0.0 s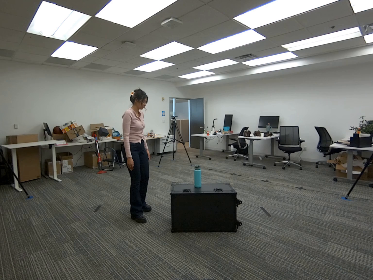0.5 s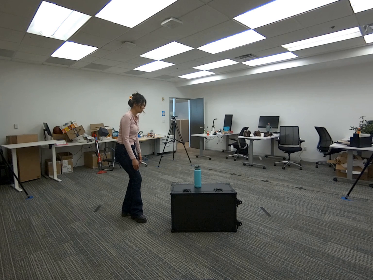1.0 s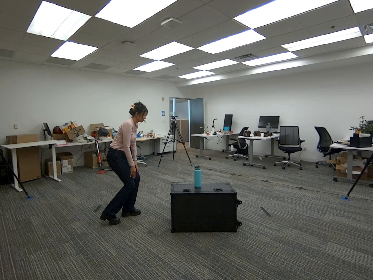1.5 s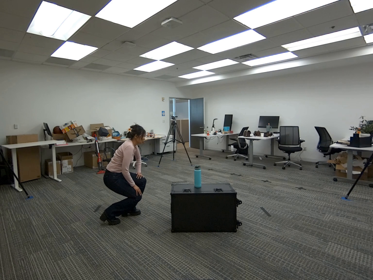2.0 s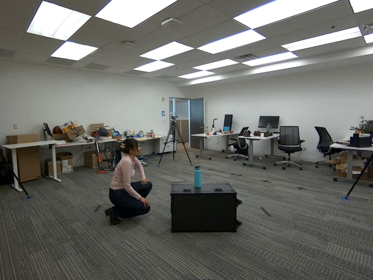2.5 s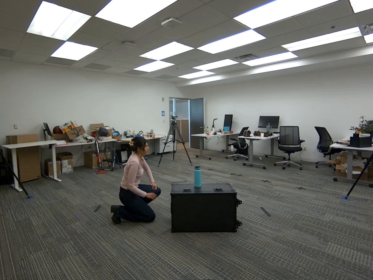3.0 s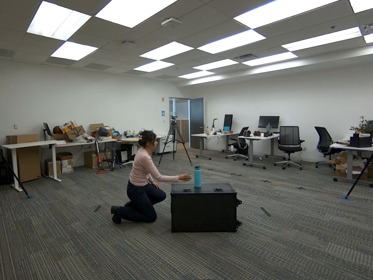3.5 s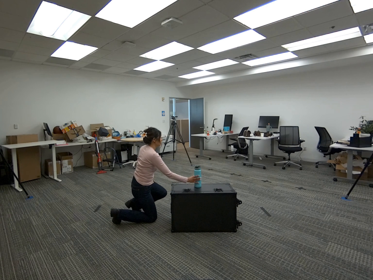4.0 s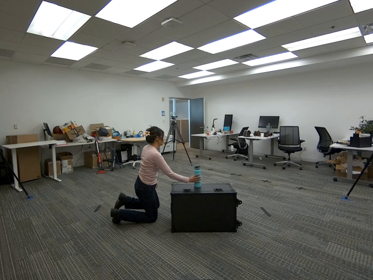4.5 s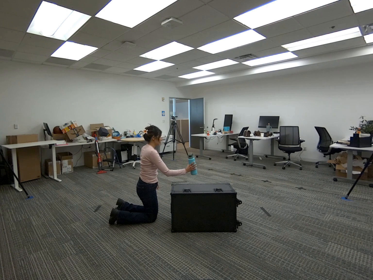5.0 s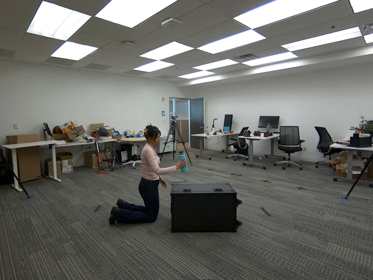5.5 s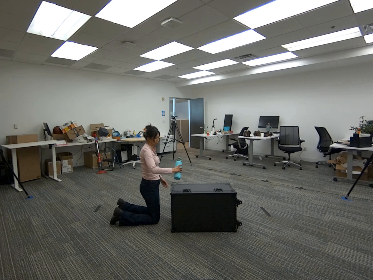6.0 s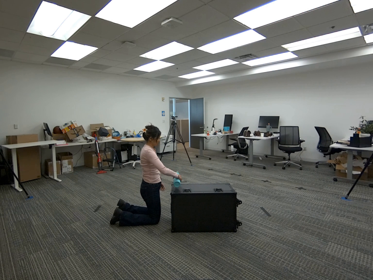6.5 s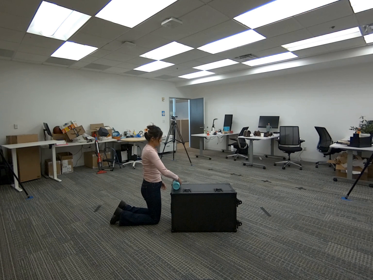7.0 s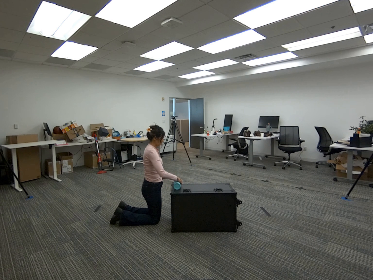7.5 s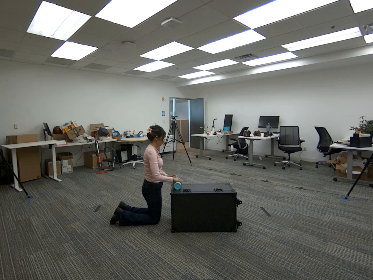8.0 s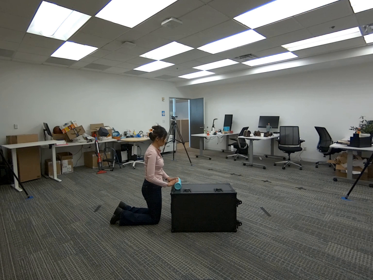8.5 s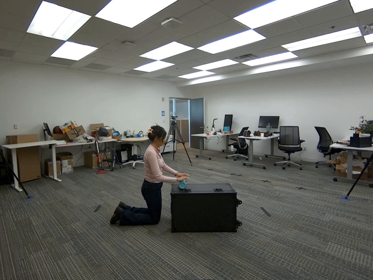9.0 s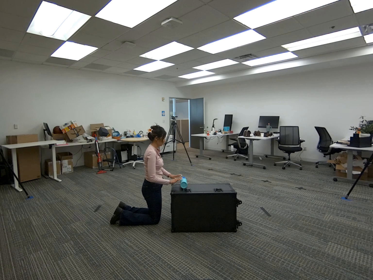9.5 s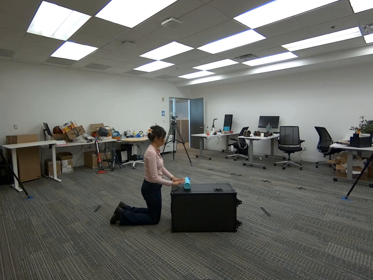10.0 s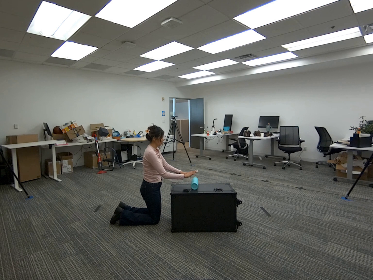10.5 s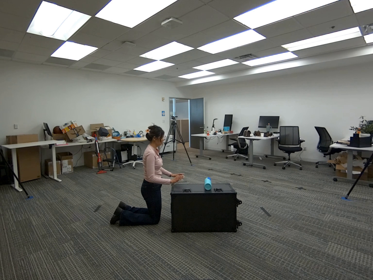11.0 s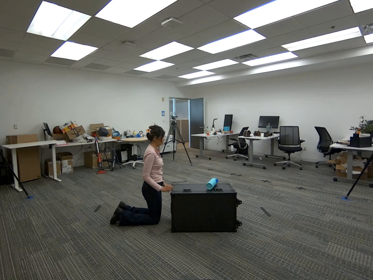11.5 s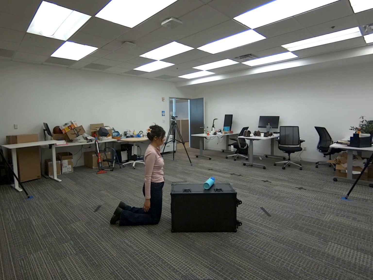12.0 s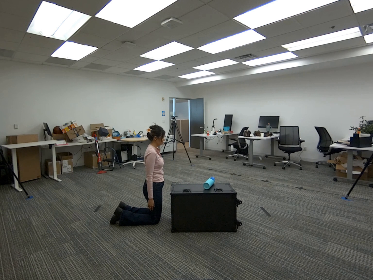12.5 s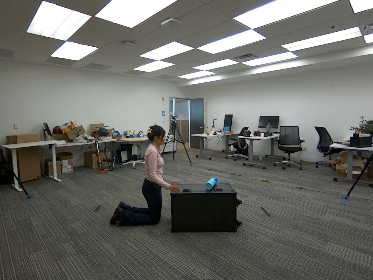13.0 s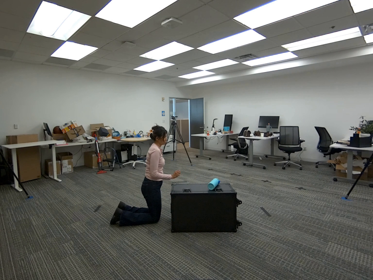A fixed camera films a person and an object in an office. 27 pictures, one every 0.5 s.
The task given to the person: Walk to the cyan water bottle on the G1 box. Pick it up with your right hand and place it on its side. Then use both hands to gently push it so it rolls across the box.
